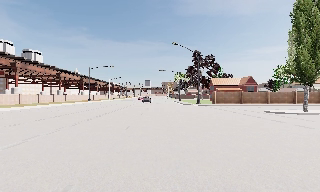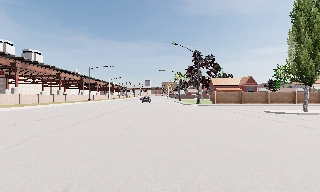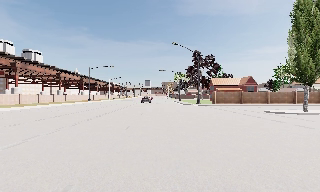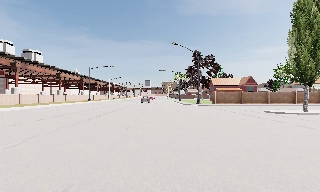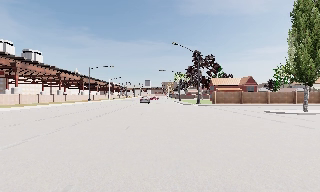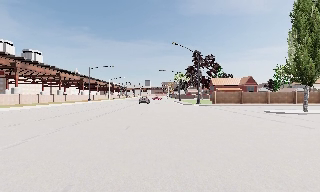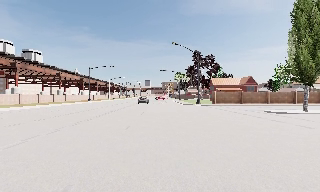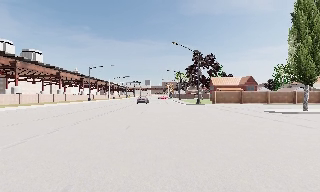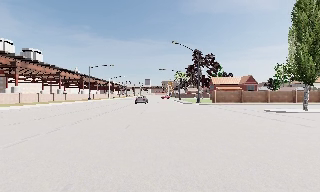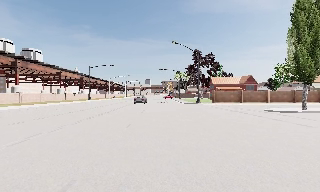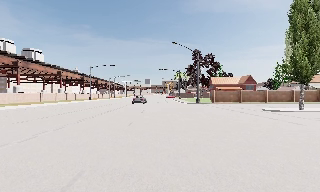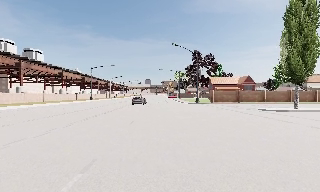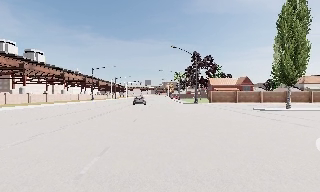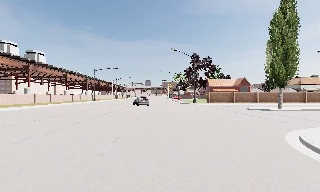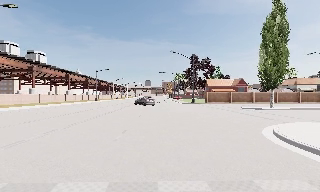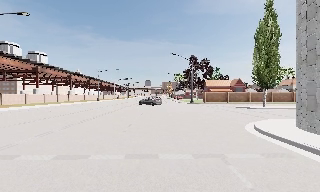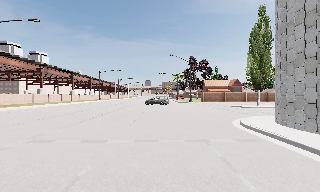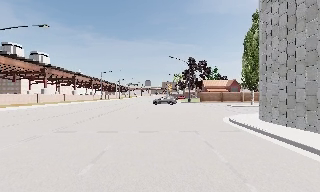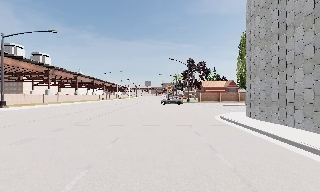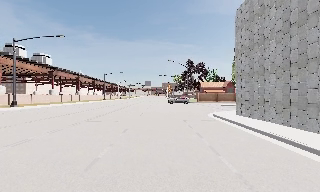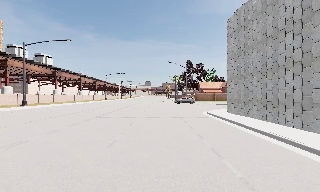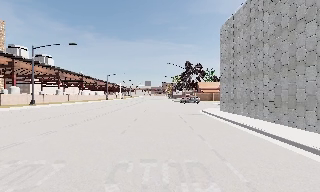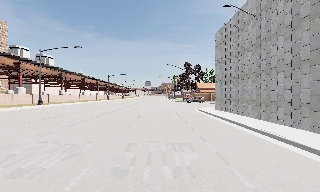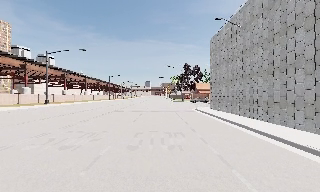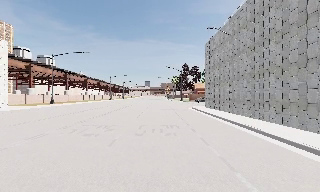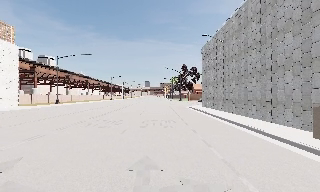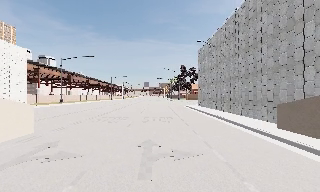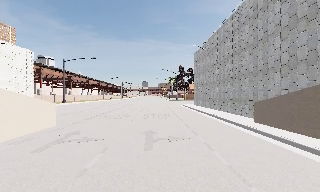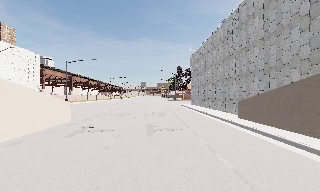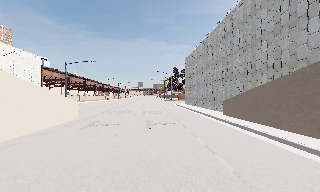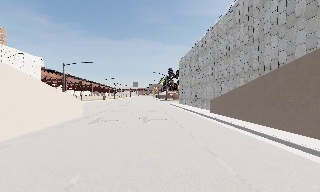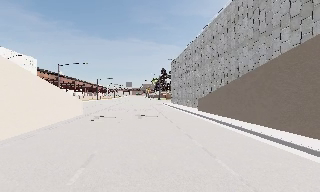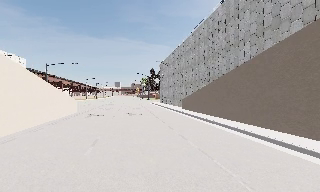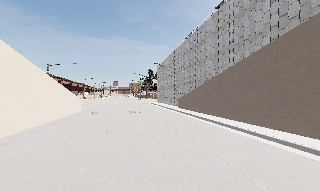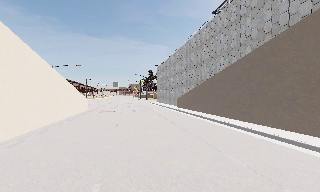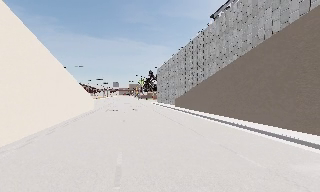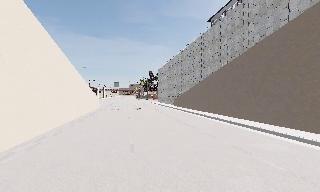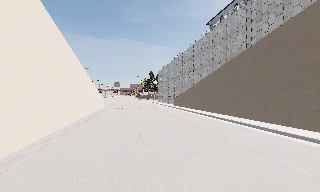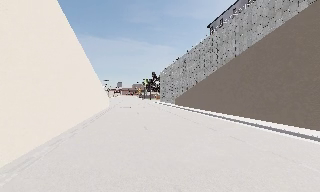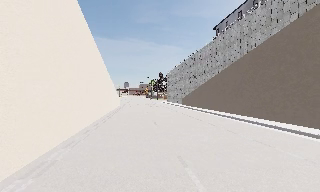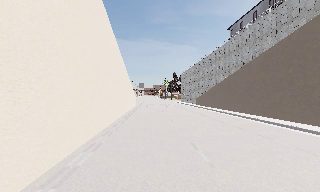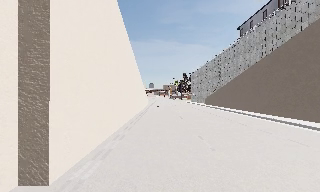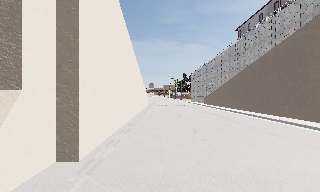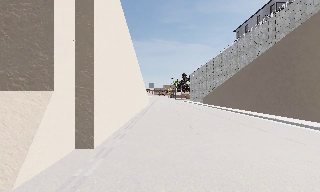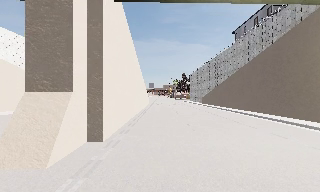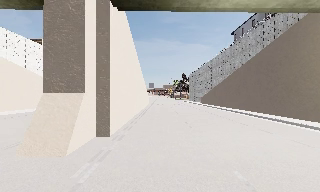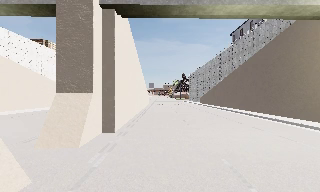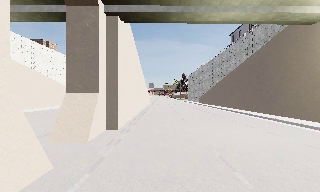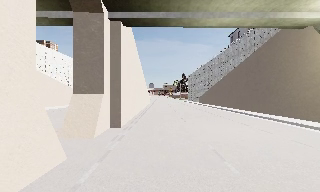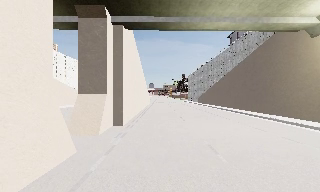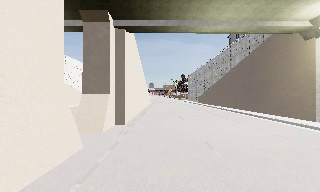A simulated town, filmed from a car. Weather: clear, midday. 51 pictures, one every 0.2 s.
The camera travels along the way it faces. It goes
backward.
0.0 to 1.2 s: The camera keeps its place and its aim.
1.2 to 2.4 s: The camera travels backward, about 2.5 m, so what stands in front gets smaller. It gains speed.
2.4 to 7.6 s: The scene slides to the left, as the camera pans about 10 degrees to its right. It travels backward, about 45 m, so what stands in front gets smaller.
7.6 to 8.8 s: The camera swings to its left by about 10 degrees, and the scene slides to the right. It travels backward, about 7 m, so what stands in front gets smaller.
8.8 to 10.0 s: The camera travels backward, about 4 m, so what stands in front gets smaller.
The film runs backward here.
